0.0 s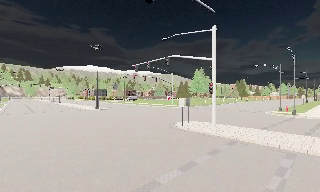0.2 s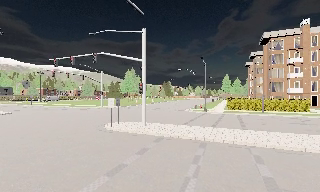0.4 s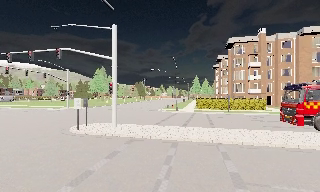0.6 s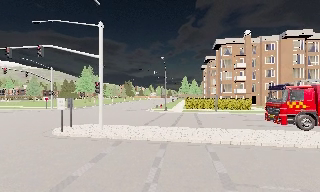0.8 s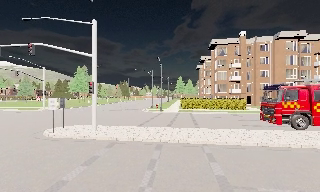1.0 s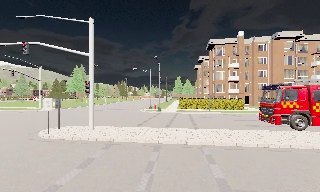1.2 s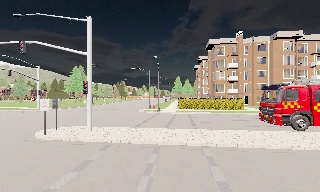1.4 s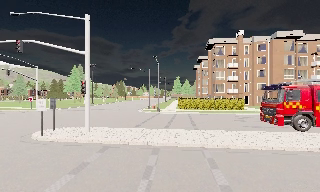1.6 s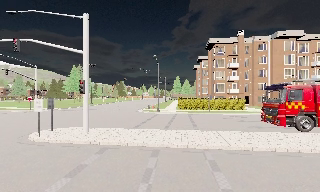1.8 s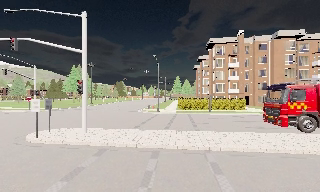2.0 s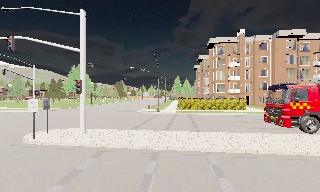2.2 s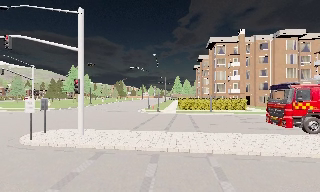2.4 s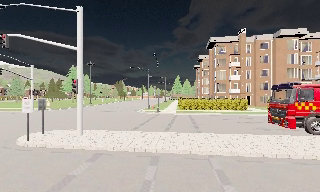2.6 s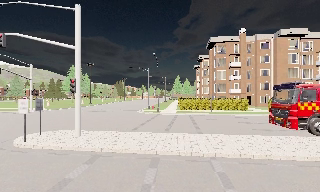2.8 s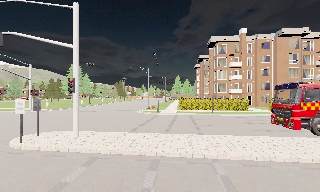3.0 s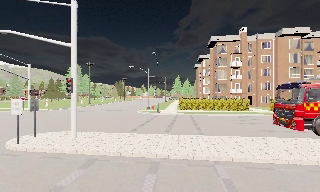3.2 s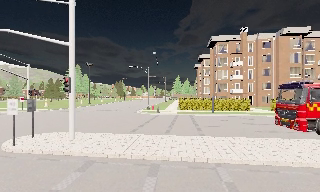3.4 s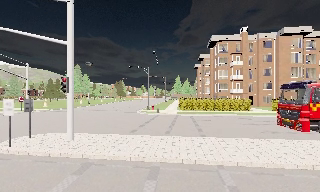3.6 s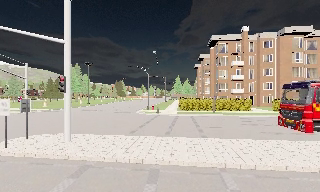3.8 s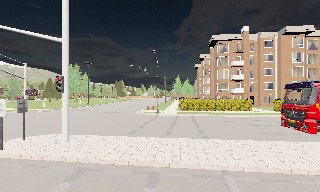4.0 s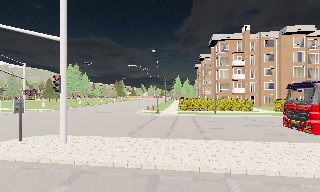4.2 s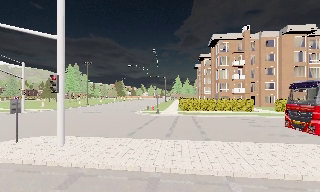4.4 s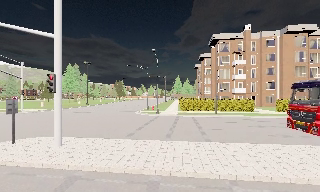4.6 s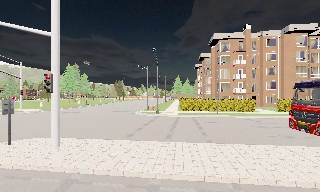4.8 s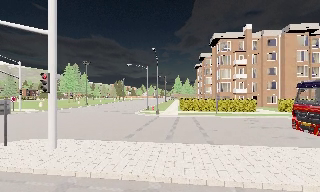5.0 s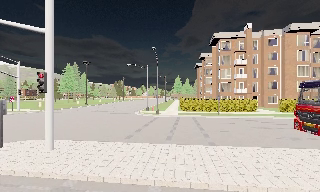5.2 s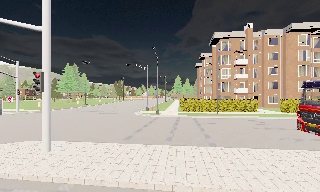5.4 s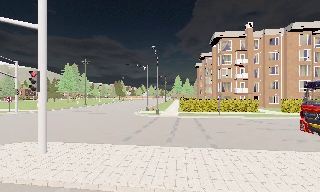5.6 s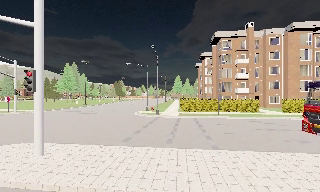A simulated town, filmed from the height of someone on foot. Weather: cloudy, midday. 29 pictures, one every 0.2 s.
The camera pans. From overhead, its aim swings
clockwise.
The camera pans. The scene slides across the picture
to the left.
0.0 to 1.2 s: The camera swings to its right by about 40 degrees, and the scene slides to the left. It travels forward, about 1 m.
1.2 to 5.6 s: The camera travels forward, about 4.5 m, so what stands in front looms larger.
The film runs forward here.
